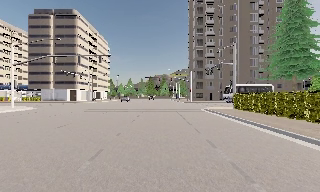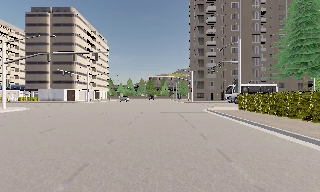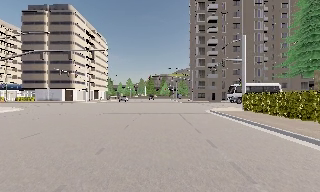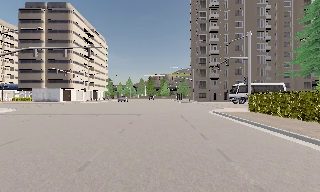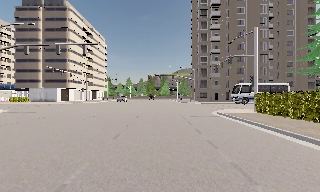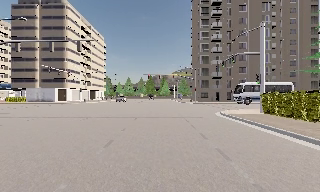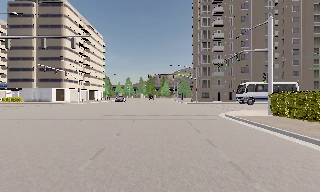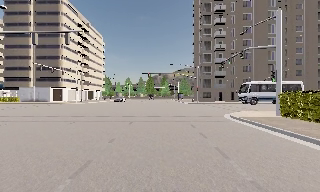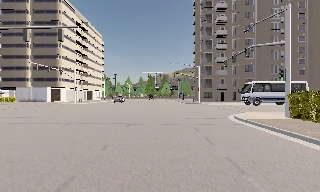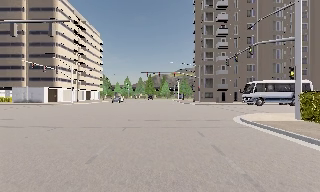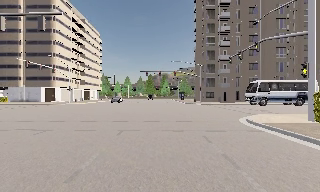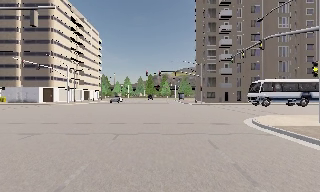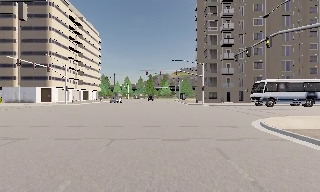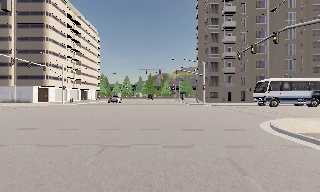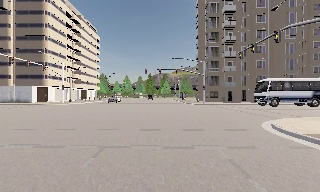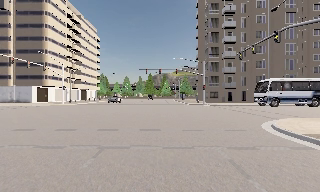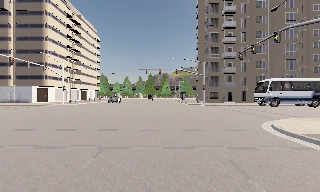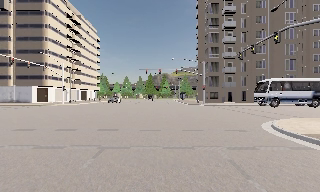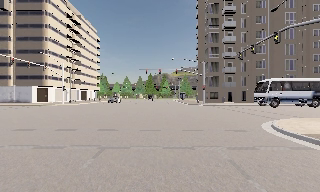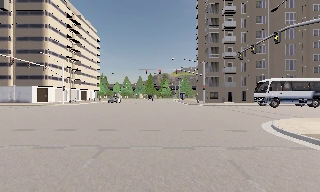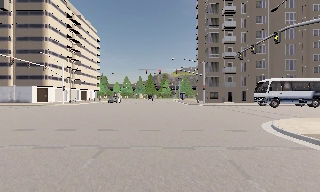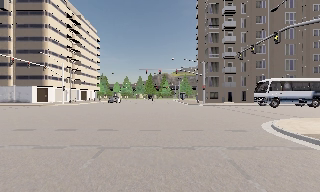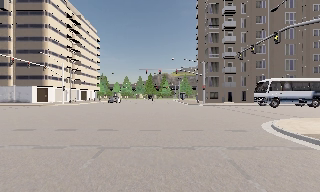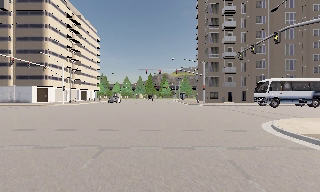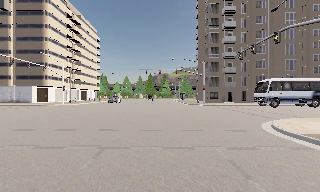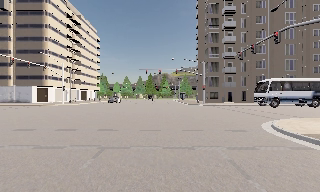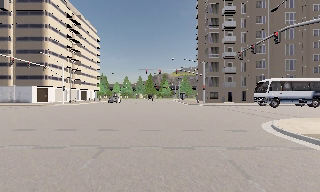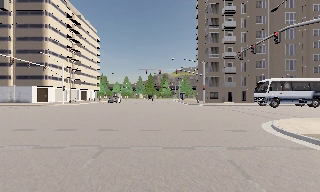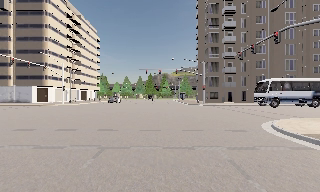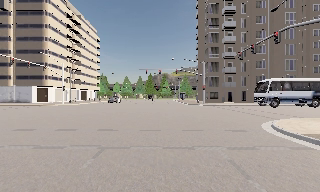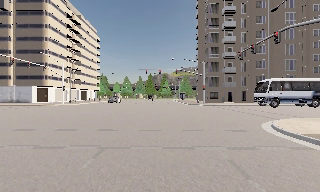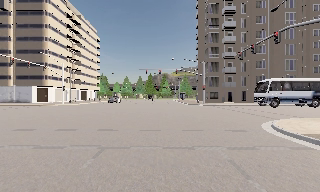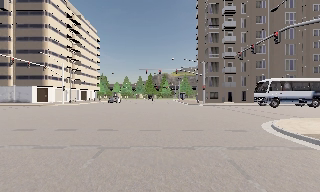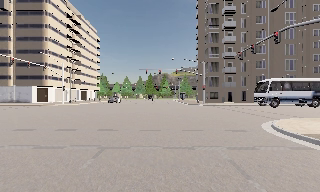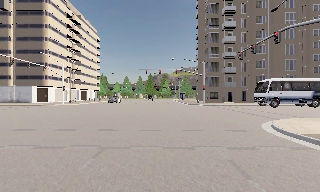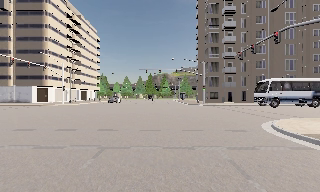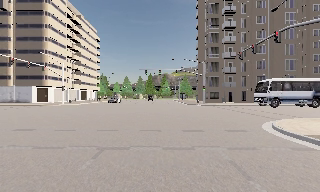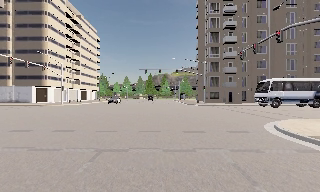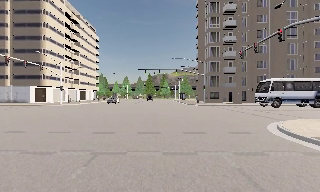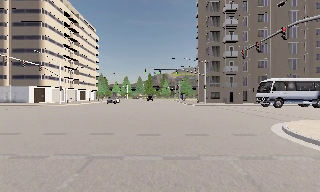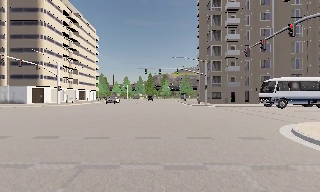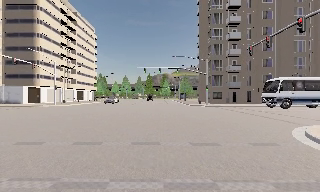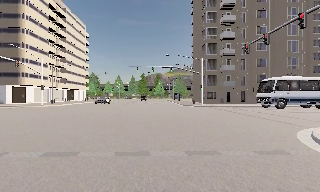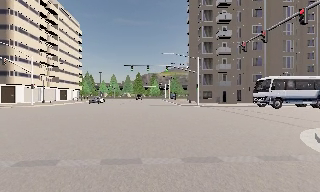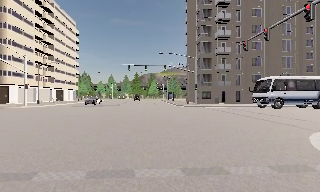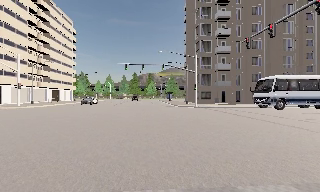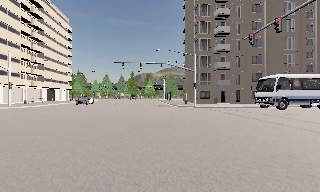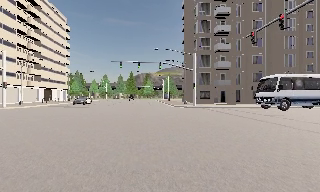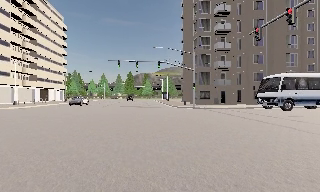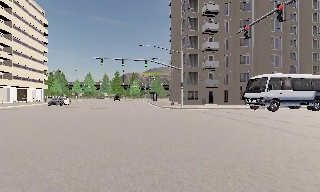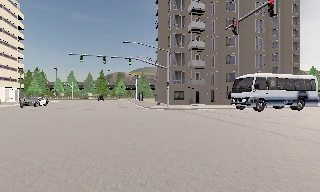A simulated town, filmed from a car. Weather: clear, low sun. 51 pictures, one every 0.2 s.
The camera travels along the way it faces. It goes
forward.
0.0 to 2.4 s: The camera travels forward, about 11 m, so what stands in front looms larger.
2.4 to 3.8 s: The camera travels forward, about 1 m, so what stands in front looms larger. It loses speed.
3.8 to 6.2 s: The camera keeps its place and its aim.
6.2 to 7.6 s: The camera shifts only a little, or ends up much as it began.
7.6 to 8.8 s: The camera travels forward, about 3.5 m, so what stands in front looms larger.
8.8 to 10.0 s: The camera swings to its right by about 10 degrees, and the scene slides to the left. It travels forward, about 5 m, so what stands in front looms larger.
The film runs forward here.
